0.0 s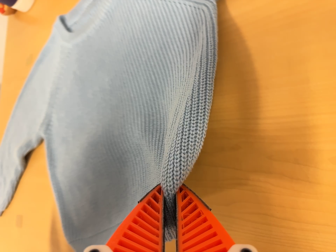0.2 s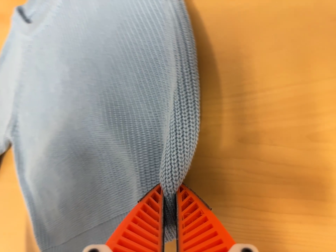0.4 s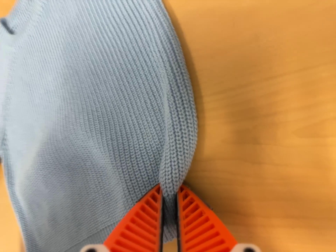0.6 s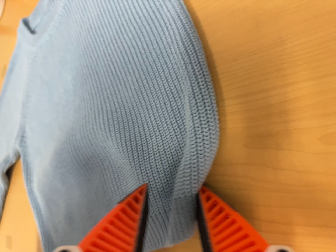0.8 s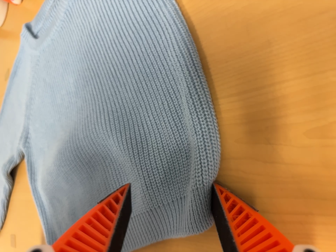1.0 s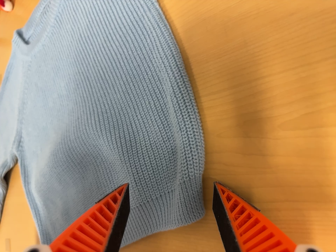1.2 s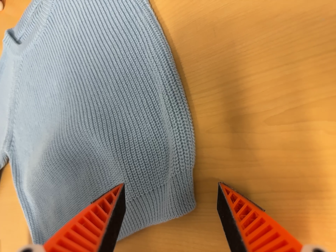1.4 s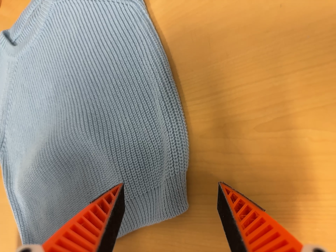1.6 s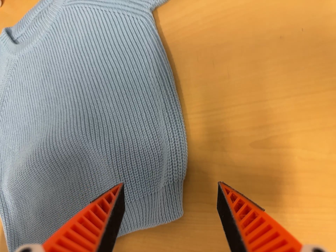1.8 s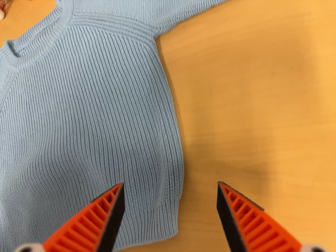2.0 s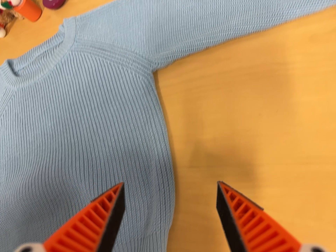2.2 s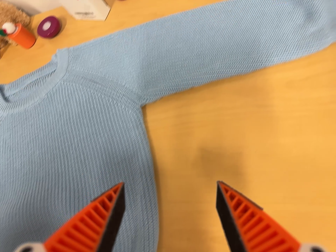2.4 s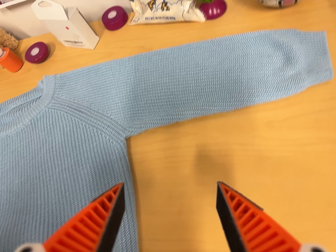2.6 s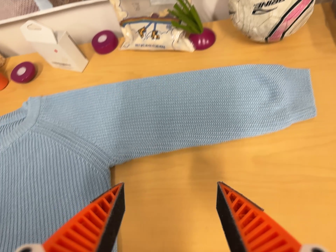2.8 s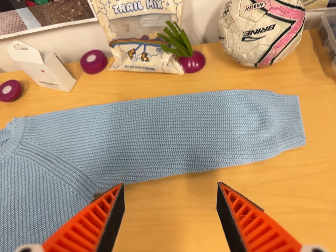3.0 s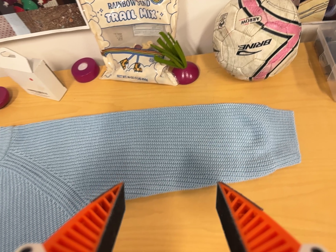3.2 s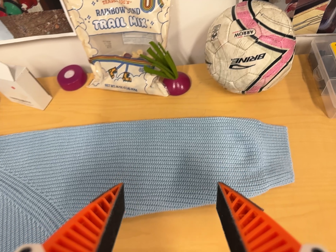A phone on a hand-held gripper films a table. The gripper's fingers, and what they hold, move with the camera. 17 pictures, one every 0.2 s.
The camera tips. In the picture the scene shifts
downward.
0.0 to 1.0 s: The camera travels to its right, about 7 cm, so close, fixed things drift to the left. It rolls about its line of sight by about 10 degrees, and the scene rotates counterclockwise.
1.0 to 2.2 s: The camera pans to its right by about 15 degrees. It travels backward, toward the top of its view and to its left, about 10 cm, so what stands in front gets smaller. Its aim tips toward the top of its view by about 15 degrees, and the scene shifts downward. It rolls about its line of sight by about 10 degrees, and the scene rotates clockwise.
2.2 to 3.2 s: The camera pans to its right by about 10 degrees. It travels toward the top of its view, about 10 cm, so close, fixed things drift downward. Its aim tips toward the top of its view by about 10 degrees, and the scene shifts downward.
The film runs backward here.
